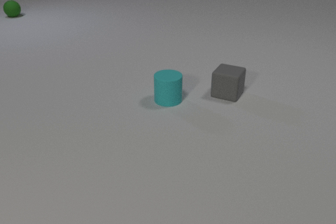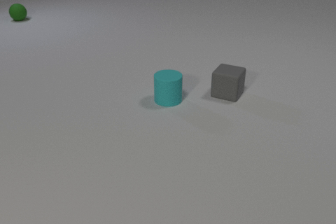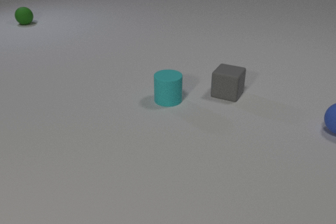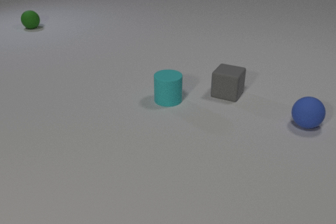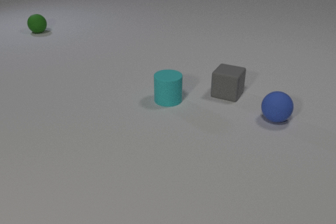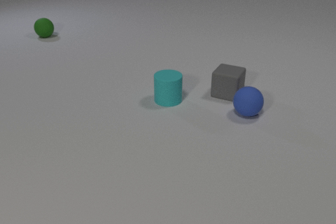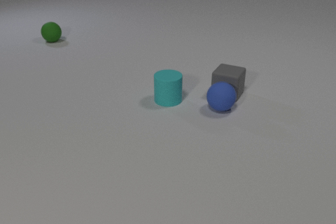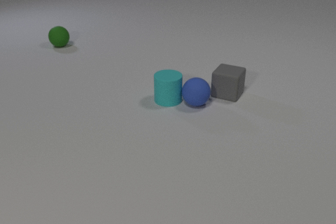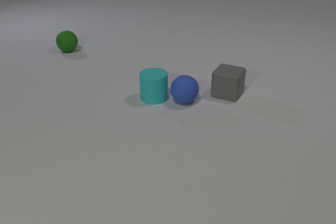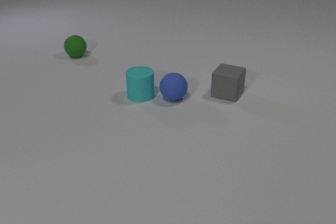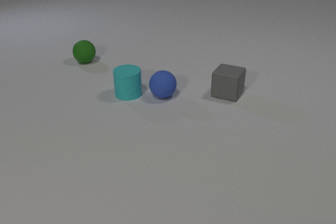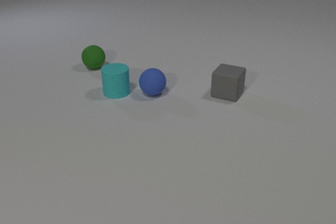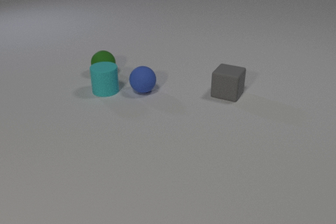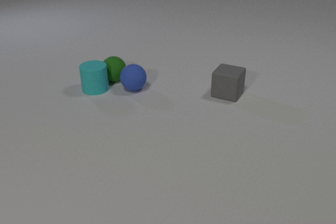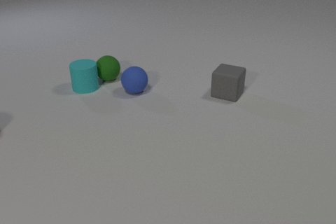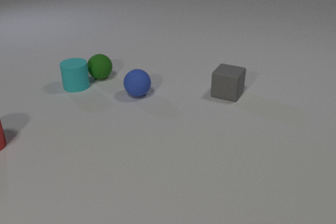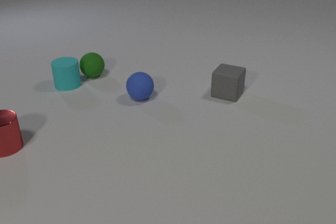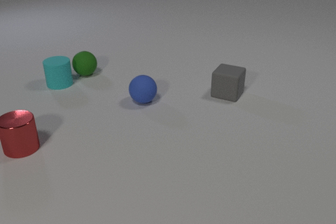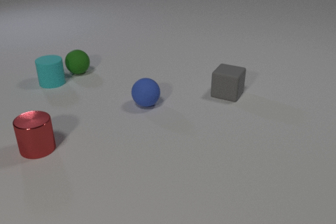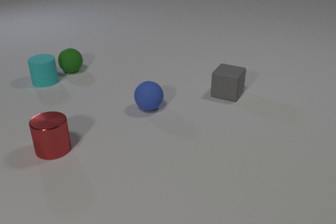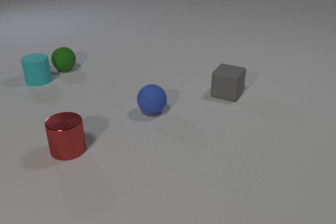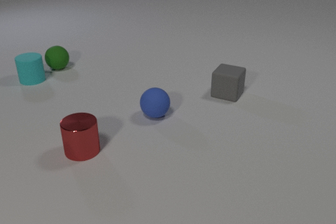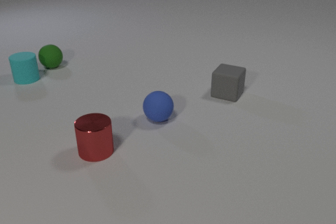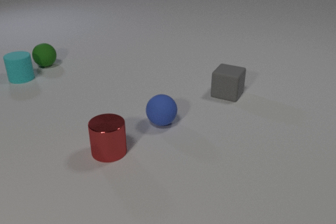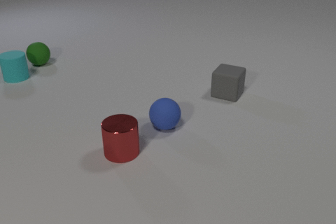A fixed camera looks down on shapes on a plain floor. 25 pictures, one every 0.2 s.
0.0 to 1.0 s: The blue rubber sphere comes in at the right edge, rolls to the left. The green rubber sphere rolls toward the camera.
1.0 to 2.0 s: The blue rubber sphere rolls to the left. The cyan rubber cylinder slides to the left. The green rubber sphere rolls toward the camera and to the right. The blue rubber sphere and the cyan rubber cylinder collide.
2.0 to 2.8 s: The blue rubber sphere rolls to the left and away from the camera. The cyan rubber cylinder slides to the left and away from the camera. The green rubber sphere rolls toward the camera and to the right. The cyan rubber cylinder and the green rubber sphere collide. The blue rubber sphere and the green rubber sphere collide.
2.8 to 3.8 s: The blue rubber sphere rolls toward the camera. The cyan rubber cylinder slides to the left and away from the camera. The green rubber sphere rolls to the left and away from the camera. The red metal cylinder comes in at the left edge, slides to the right and toward the camera.
3.8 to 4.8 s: The blue rubber sphere rolls toward the camera and to the right. The cyan rubber cylinder slides to the left and away from the camera. The green rubber sphere rolls to the left and away from the camera. The red metal cylinder slides to the right.
What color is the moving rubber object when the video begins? green.
Are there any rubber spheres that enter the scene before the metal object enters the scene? yes.
How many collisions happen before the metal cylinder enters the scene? 3.
